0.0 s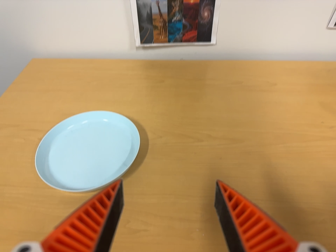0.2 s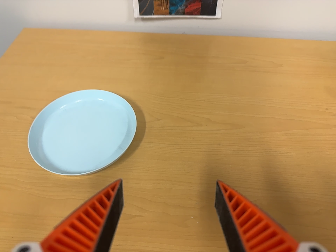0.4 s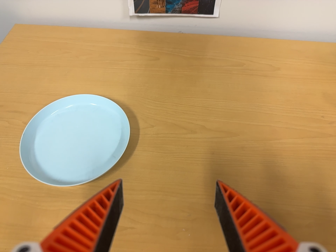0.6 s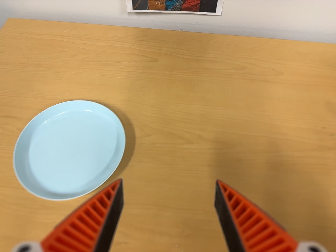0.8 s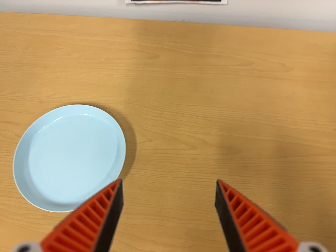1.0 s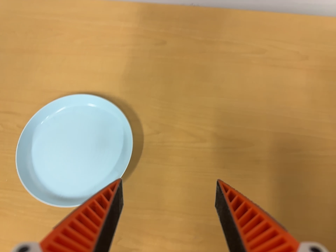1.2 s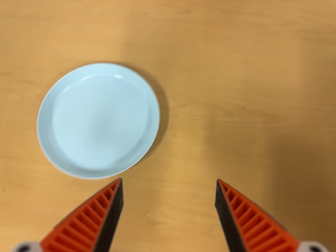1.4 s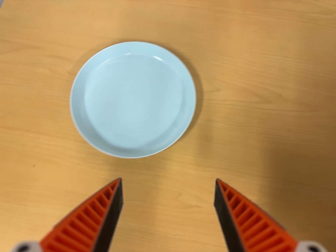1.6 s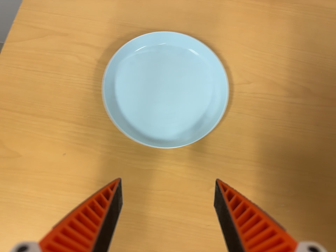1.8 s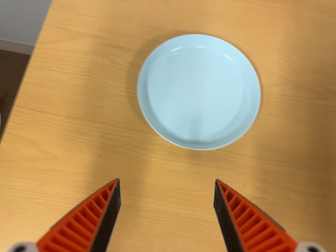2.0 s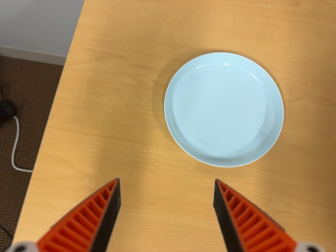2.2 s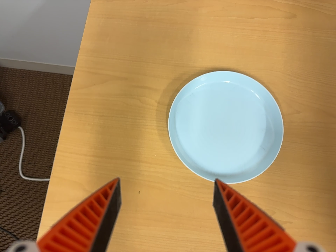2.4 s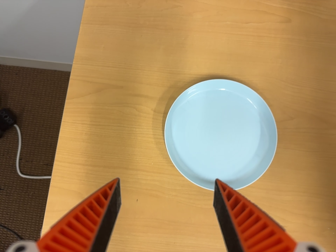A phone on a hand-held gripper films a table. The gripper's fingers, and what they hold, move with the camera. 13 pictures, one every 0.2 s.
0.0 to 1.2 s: The camera travels toward the top of its view and forward, about 18 cm. Its aim tips toward the bottom of its view by about 25 degrees.
1.2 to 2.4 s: The camera travels to its left and toward the top of its view, about 22 cm, so close, fixed things drift to the right.
The film runs forward here.
